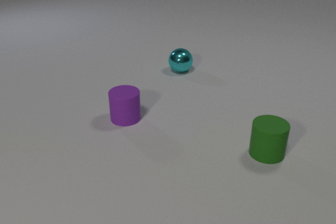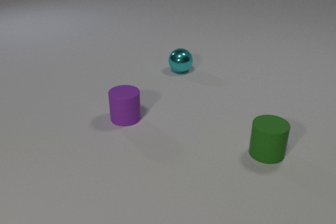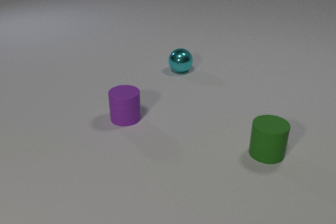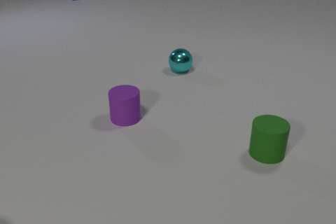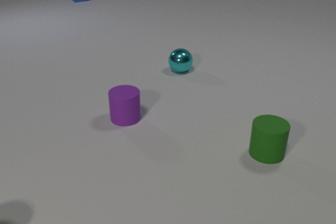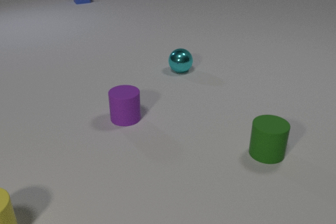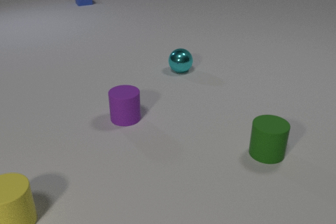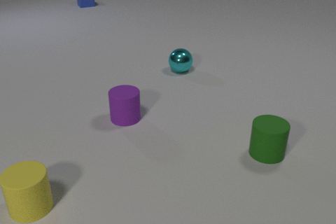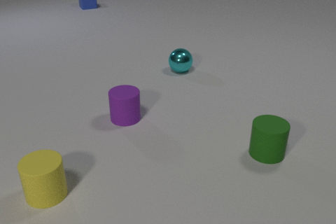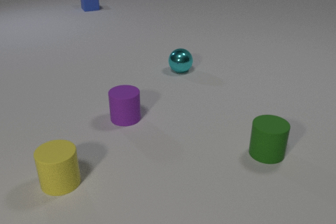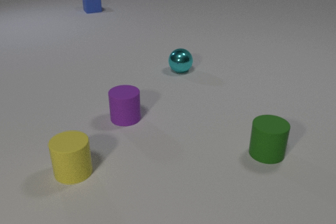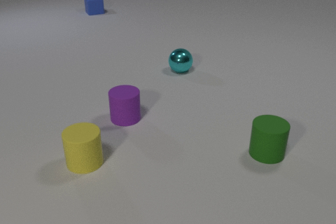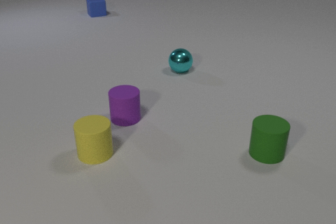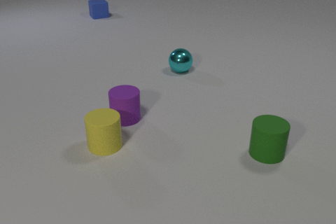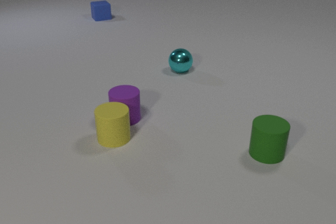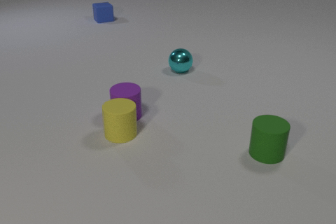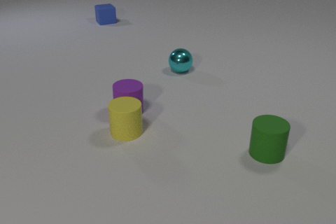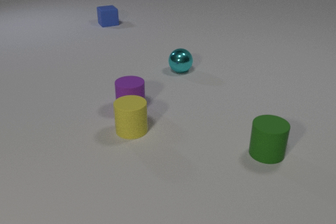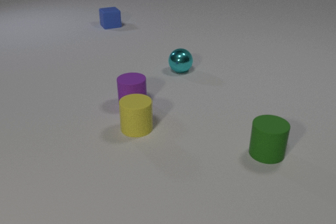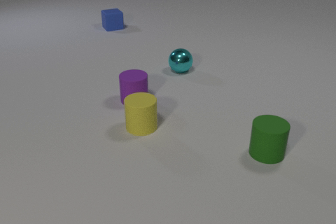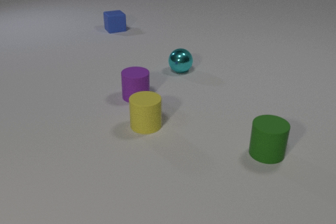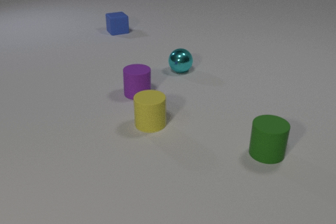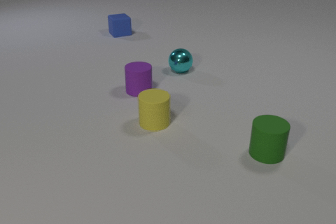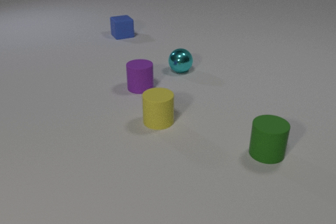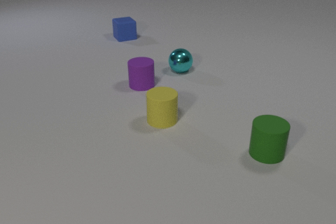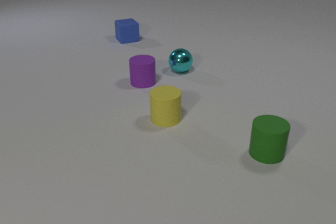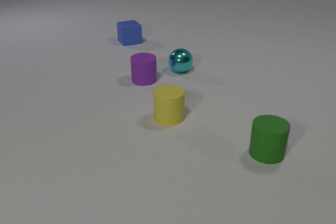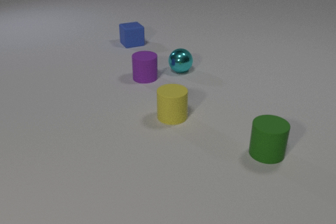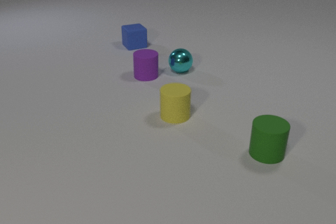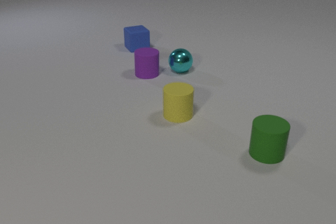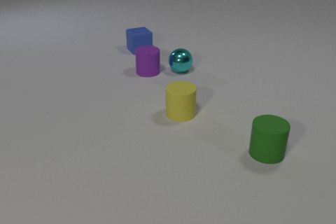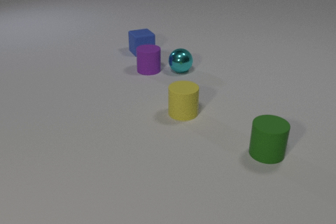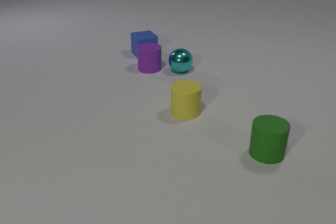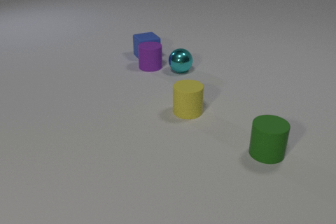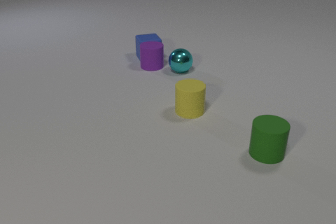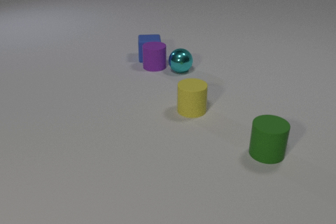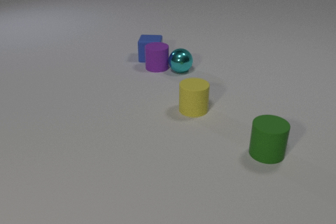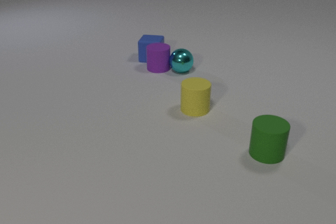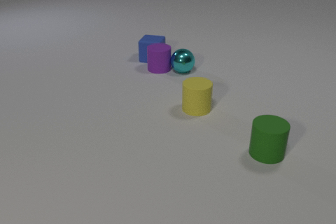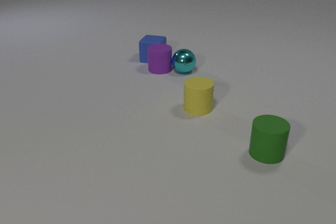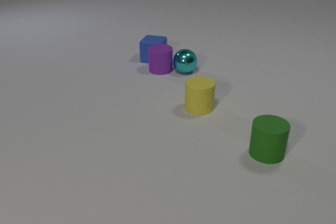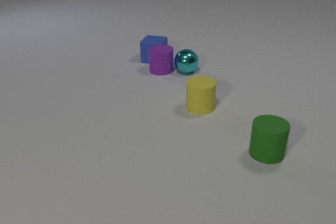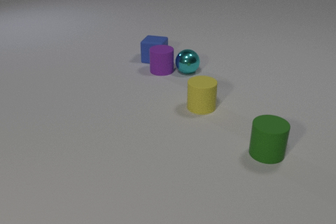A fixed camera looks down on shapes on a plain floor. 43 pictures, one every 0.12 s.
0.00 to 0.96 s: The yellow rubber cylinder comes in at the left edge, slides to the right and away from the camera. The blue rubber cube comes in at the top edge, slides toward the camera.
0.96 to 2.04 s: The yellow rubber cylinder slides away from the camera and to the right. The purple rubber cylinder slides away from the camera. The blue rubber cube slides toward the camera. The yellow rubber cylinder and the purple rubber cylinder collide.
2.04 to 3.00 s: The yellow rubber cylinder slides to the right and away from the camera. The purple rubber cylinder slides away from the camera. The blue rubber cube slides toward the camera.
3.00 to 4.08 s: The yellow rubber cylinder slides to the right and away from the camera. The purple rubber cylinder slides away from the camera. The blue rubber cube slides toward the camera and to the right. The purple rubber cylinder and the blue rubber cube collide.
4.08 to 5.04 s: The yellow rubber cylinder slides to the right and away from the camera. The purple rubber cylinder slides toward the camera and to the right. The blue rubber cube slides toward the camera and to the right, spins so that its near face slides to the left, clockwise seen from above. The cyan metal sphere rolls to the right. The purple rubber cylinder and the cyan metal sphere collide.
What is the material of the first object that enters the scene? rubber.
Are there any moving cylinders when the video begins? no.
How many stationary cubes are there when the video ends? 0.
